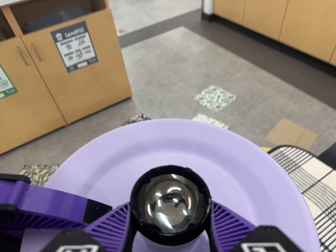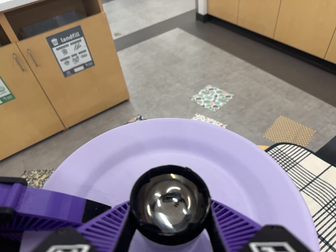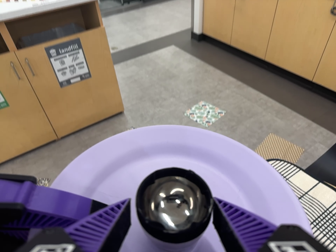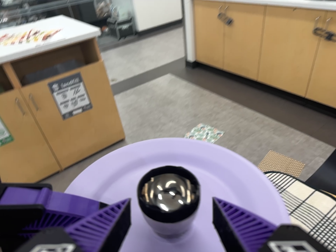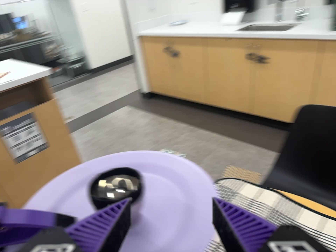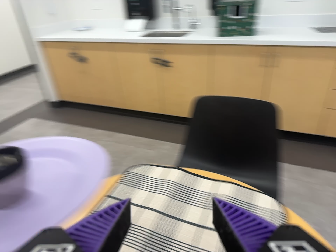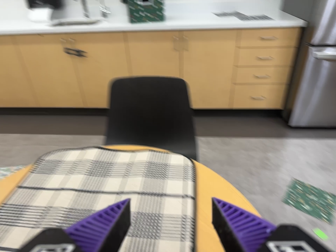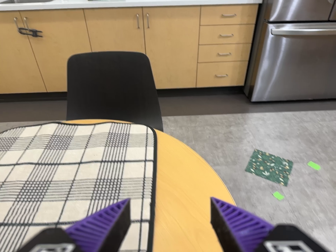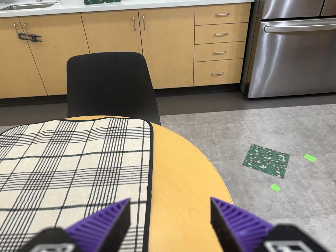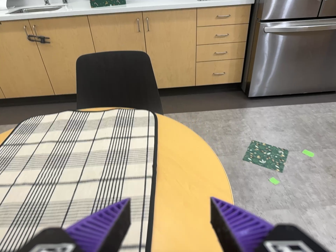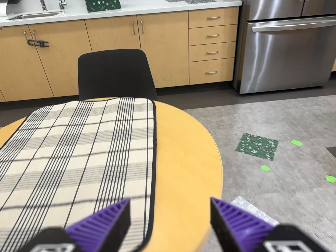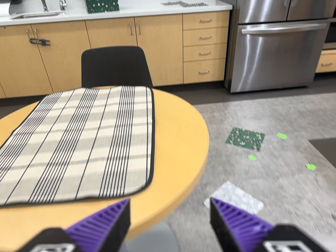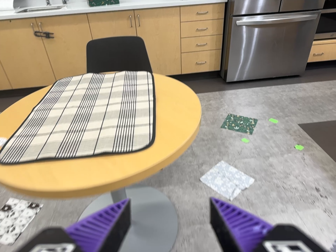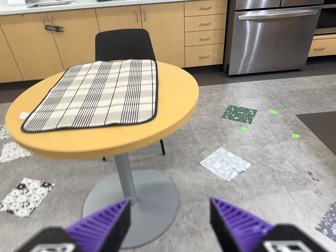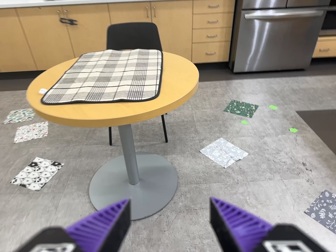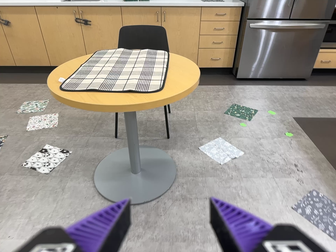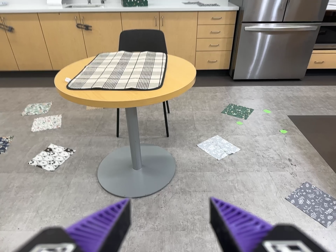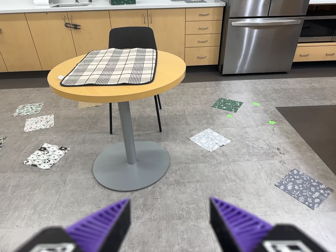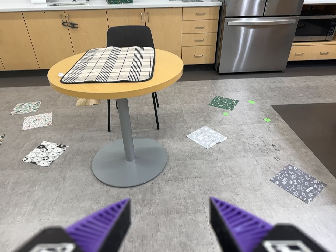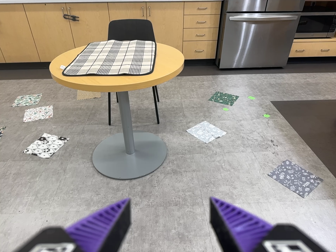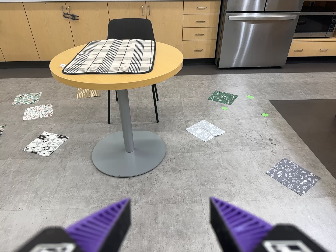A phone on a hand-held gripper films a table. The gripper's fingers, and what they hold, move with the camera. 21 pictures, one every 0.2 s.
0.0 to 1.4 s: The camera pans to its right by about 50 degrees. It travels toward the bottom of its view, to its right and backward, about 30 cm. Its aim tips toward the top of its view by about 15 degrees. It rolls about its line of sight by about 30 degrees, and the scene rotates counterclockwise.
1.4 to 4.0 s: The camera travels backward and toward the bottom of its view, about 120 cm, so what stands in front gets smaller.
The film runs backward here.
